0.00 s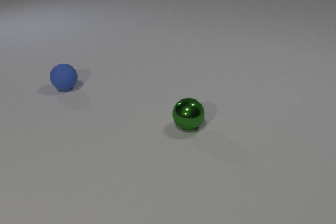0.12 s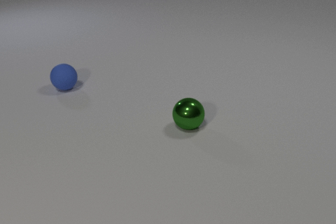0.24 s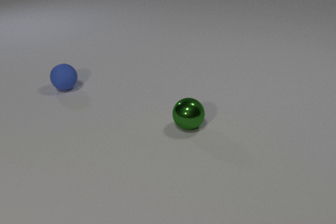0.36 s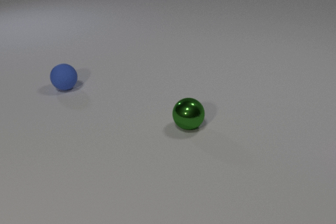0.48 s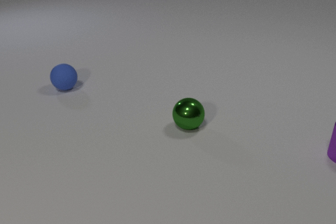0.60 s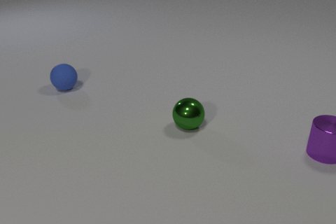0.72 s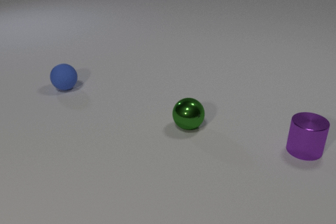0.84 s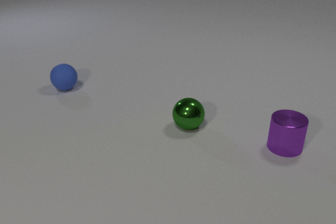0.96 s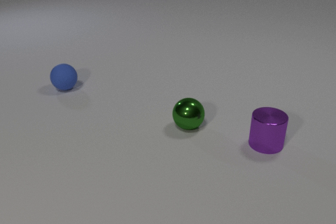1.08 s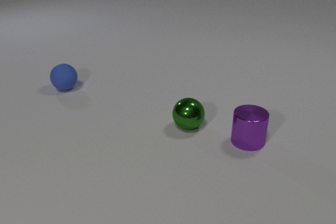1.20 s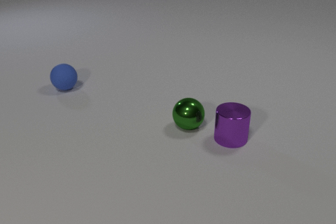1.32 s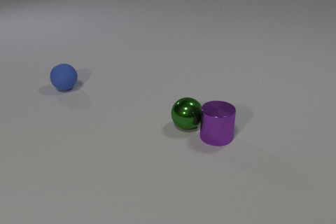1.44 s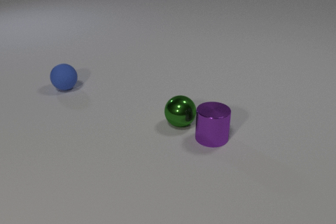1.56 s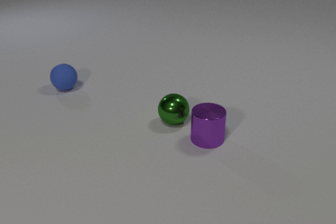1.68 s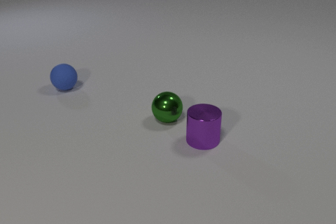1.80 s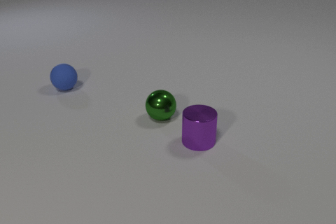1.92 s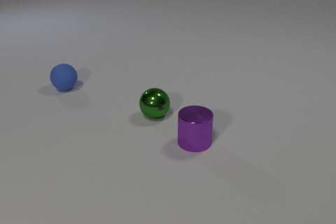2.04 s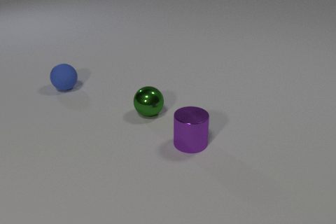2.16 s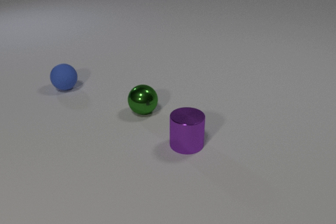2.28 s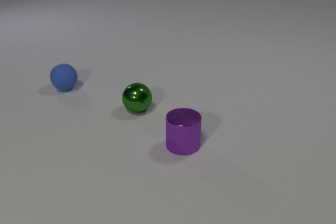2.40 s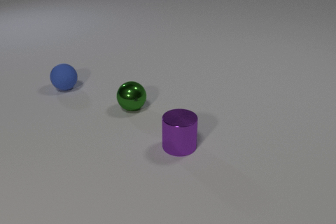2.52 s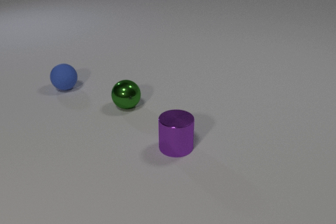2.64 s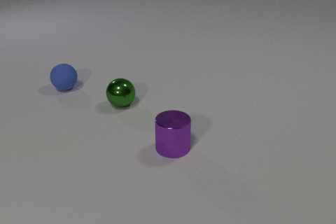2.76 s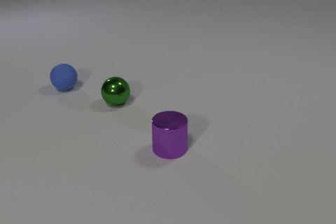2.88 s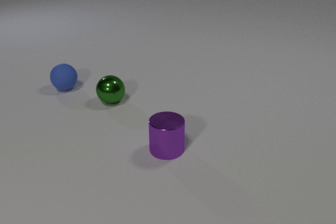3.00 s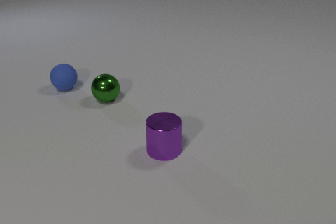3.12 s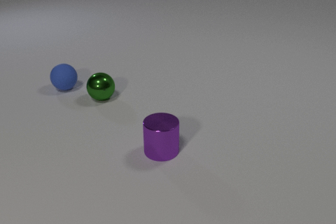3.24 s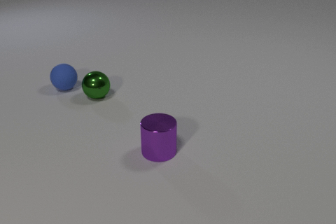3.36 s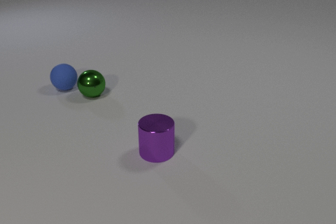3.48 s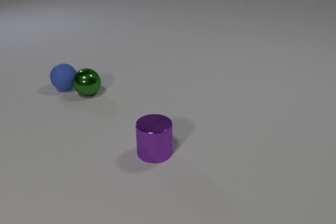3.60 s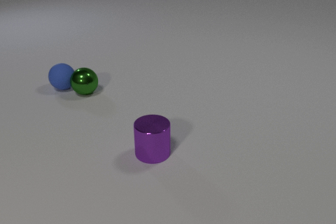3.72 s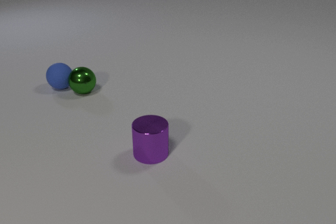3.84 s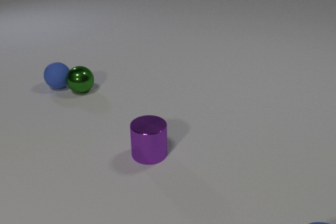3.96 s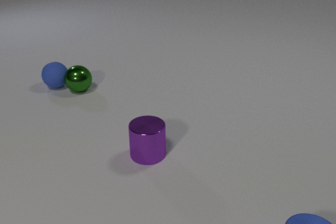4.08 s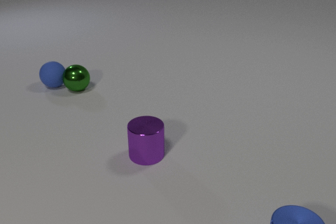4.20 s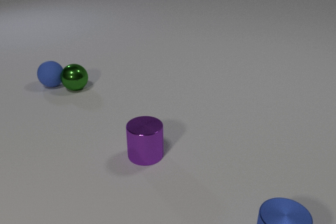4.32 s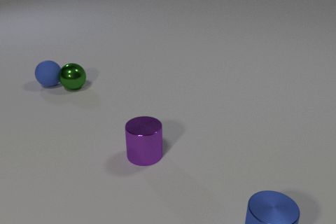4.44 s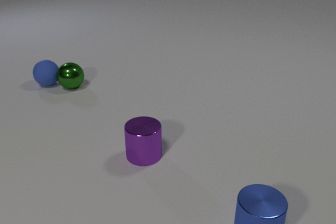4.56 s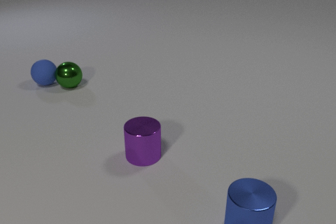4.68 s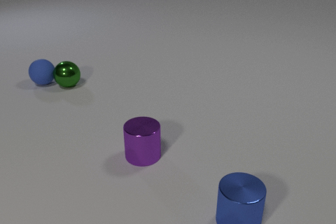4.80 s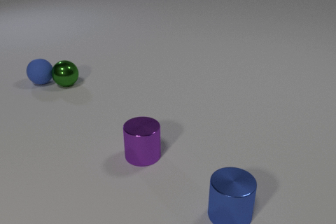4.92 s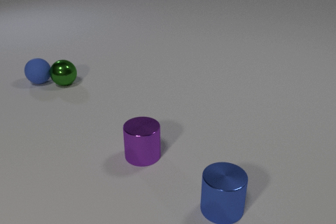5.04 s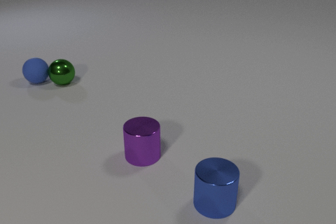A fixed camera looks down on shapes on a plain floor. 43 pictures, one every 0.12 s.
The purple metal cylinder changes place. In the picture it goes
to the left.
0.00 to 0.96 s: The purple metal cylinder comes in at the right edge, slides to the left.
0.96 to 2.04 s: The purple metal cylinder slides to the left. The green metal sphere rolls to the left and away from the camera. The purple metal cylinder and the green metal sphere collide.
2.04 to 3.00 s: The purple metal cylinder slides to the left and toward the camera. The green metal sphere rolls to the left and away from the camera.
3.00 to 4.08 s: The purple metal cylinder slides to the left. The green metal sphere rolls away from the camera and to the left. The blue metal cylinder comes in at the bottom edge, slides to the left and away from the camera. The blue rubber sphere rolls to the left and away from the camera. The green metal sphere and the blue rubber sphere collide.
4.08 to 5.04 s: The green metal sphere rolls away from the camera and to the left. The blue metal cylinder slides to the left and away from the camera. The blue rubber sphere rolls to the left and away from the camera.
What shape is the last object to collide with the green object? sphere.
What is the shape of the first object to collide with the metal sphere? cylinder.
Are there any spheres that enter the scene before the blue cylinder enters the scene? no.
